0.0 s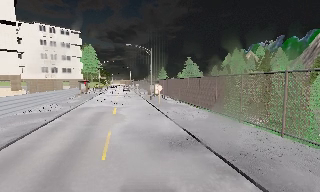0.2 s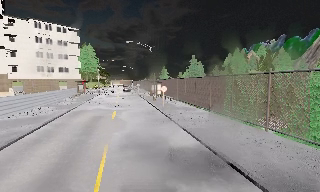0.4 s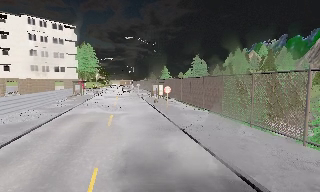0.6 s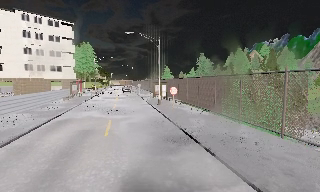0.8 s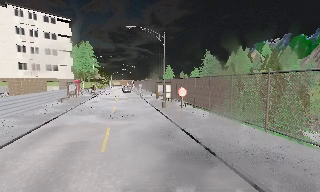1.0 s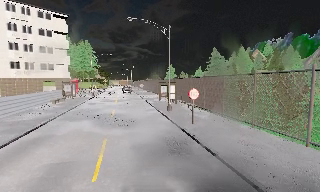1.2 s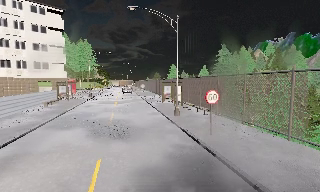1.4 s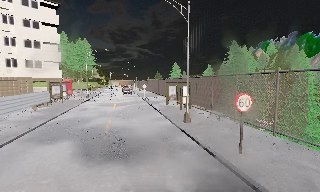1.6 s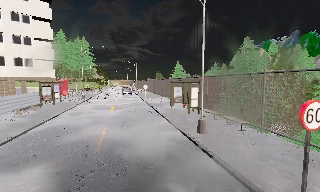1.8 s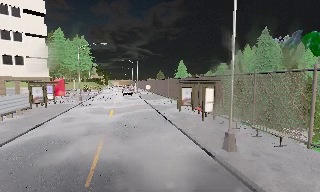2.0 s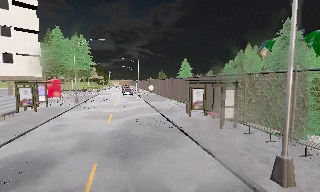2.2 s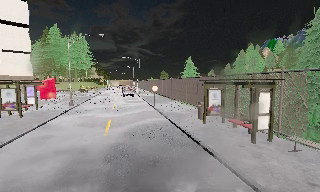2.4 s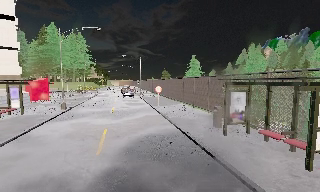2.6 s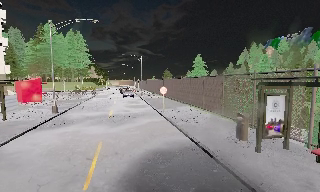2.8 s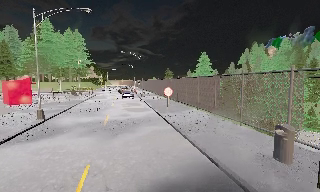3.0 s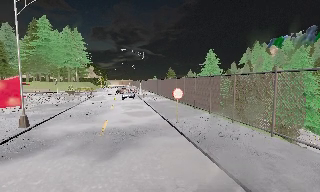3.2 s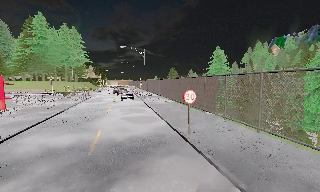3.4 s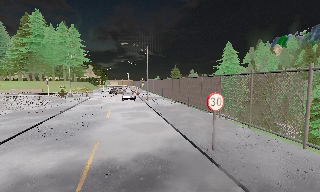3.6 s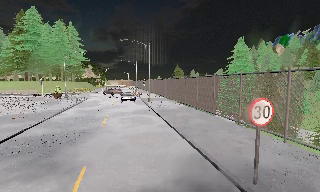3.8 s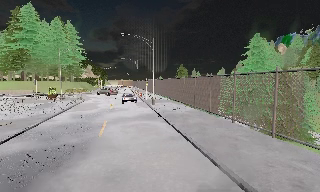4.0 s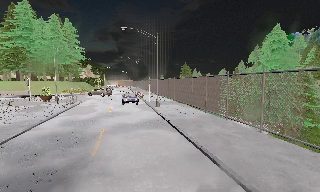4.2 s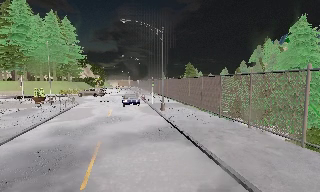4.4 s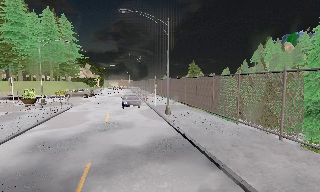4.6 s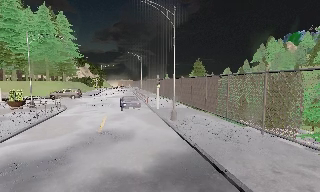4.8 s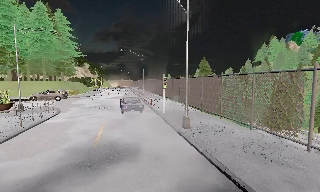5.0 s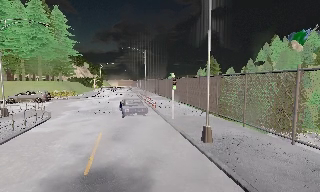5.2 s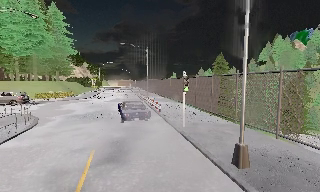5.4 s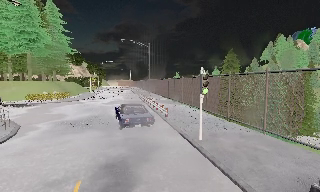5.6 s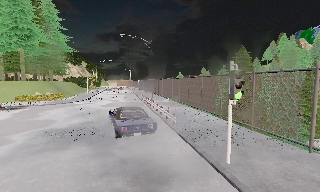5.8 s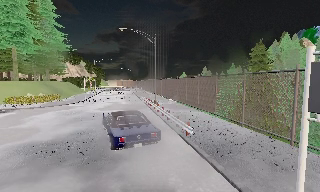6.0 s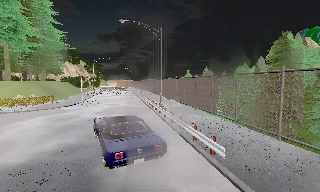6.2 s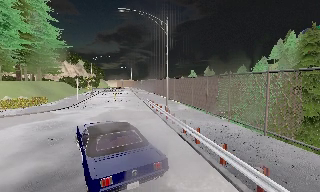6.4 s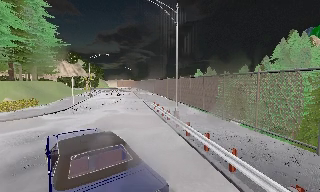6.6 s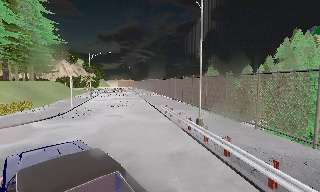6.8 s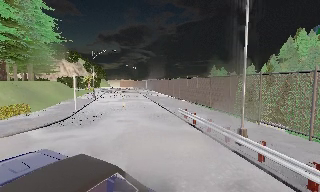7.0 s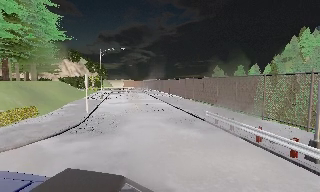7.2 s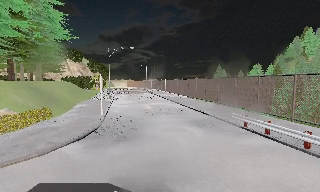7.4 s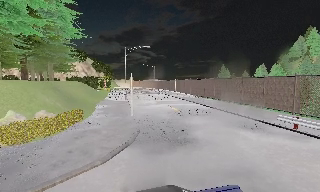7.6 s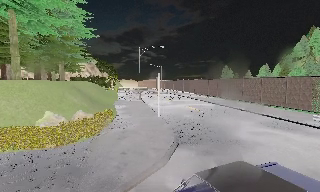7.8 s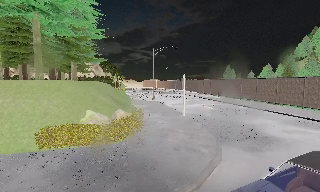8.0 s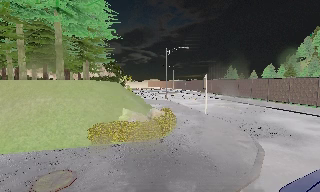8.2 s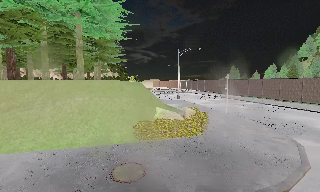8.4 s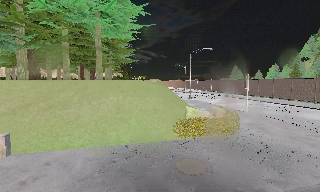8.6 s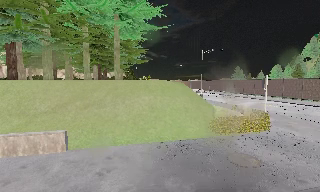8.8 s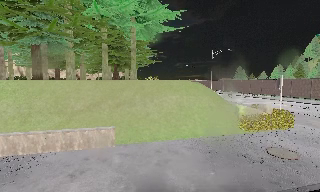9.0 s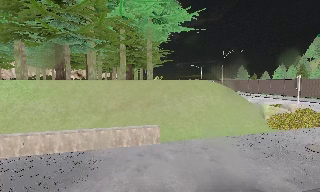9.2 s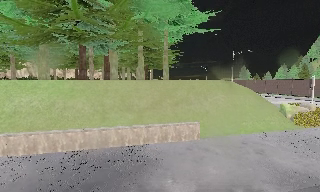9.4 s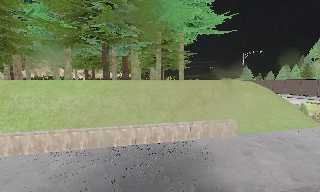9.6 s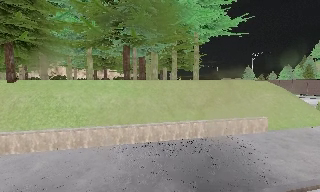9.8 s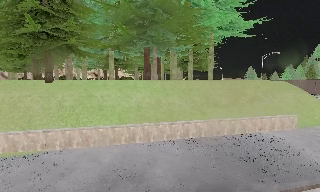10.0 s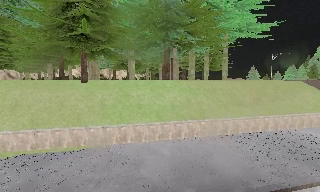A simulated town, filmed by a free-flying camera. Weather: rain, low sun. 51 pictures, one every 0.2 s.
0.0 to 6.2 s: The camera travels forward, about 65 m, so what stands in front looms larger.
6.2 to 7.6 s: The camera travels to its left and forward, about 14 m, so close, fixed things drift to the right.
7.6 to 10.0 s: The camera travels to its left, about 25 m, so close, fixed things drift to the right.
The film runs forward here.
